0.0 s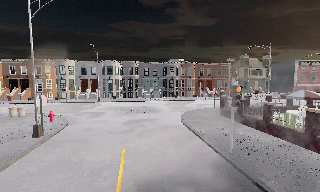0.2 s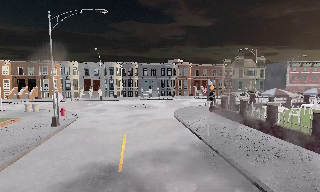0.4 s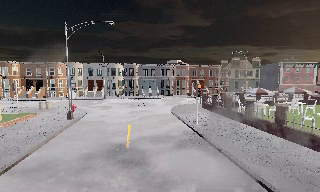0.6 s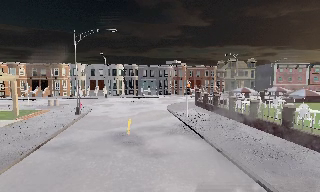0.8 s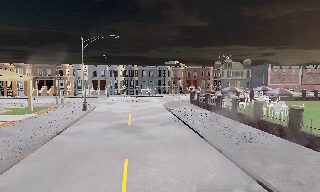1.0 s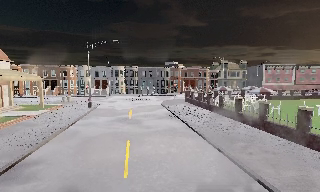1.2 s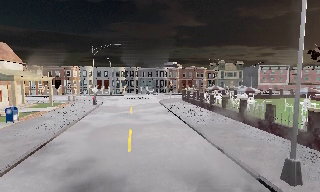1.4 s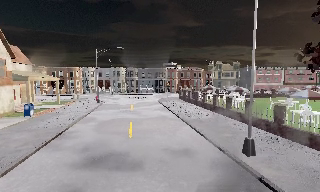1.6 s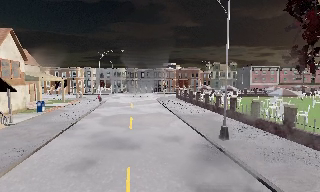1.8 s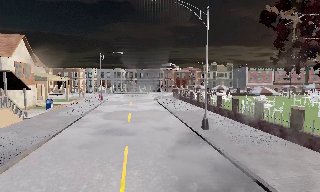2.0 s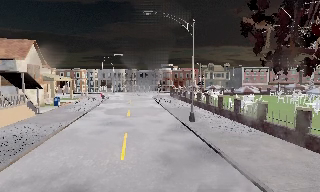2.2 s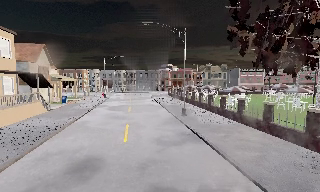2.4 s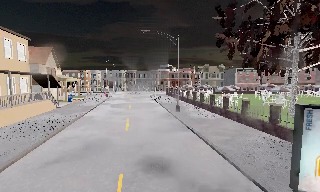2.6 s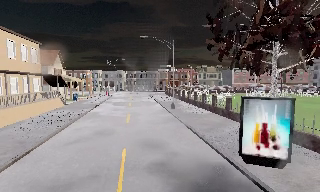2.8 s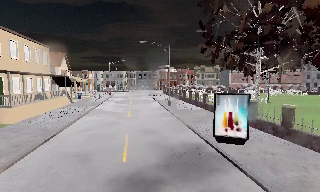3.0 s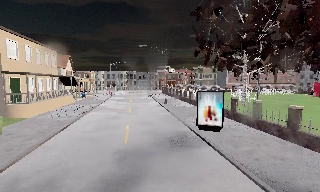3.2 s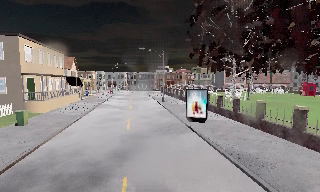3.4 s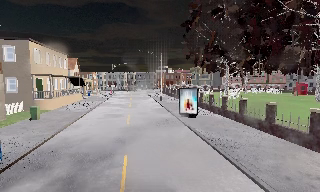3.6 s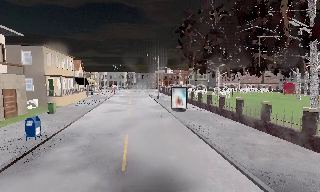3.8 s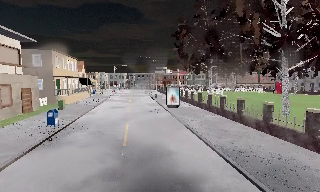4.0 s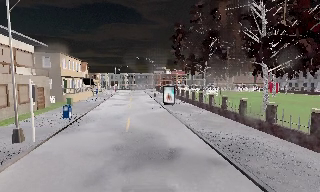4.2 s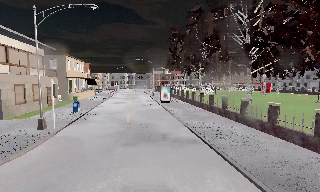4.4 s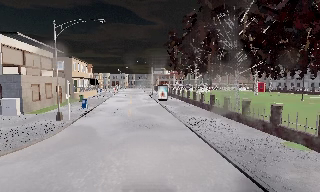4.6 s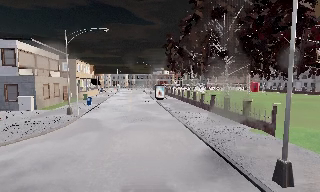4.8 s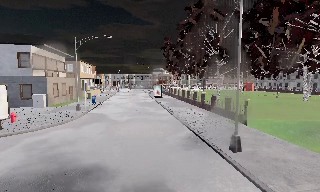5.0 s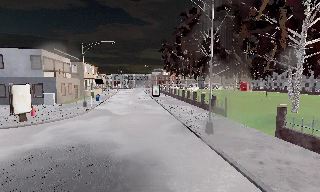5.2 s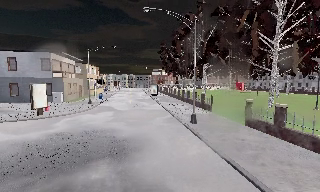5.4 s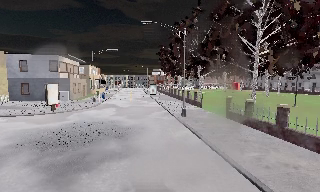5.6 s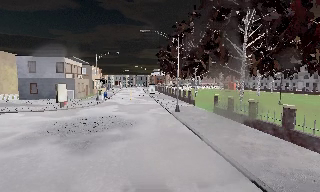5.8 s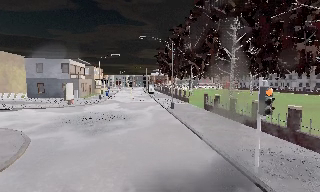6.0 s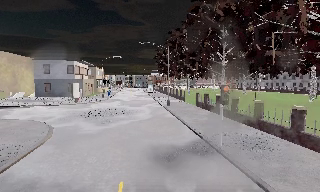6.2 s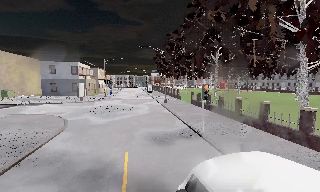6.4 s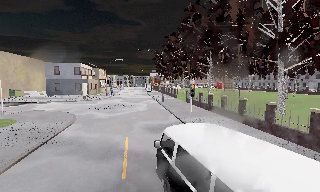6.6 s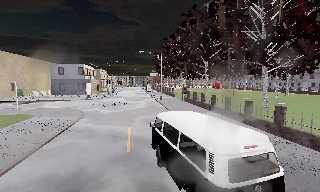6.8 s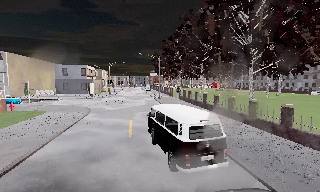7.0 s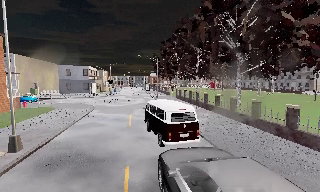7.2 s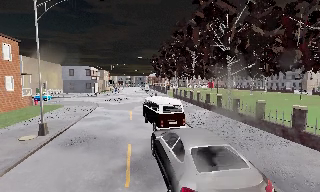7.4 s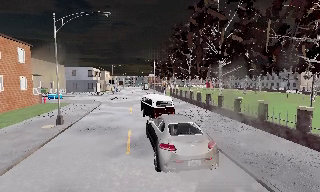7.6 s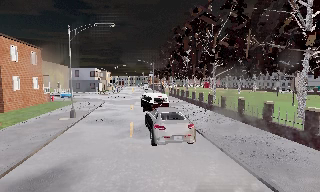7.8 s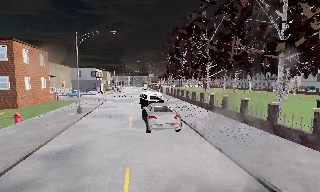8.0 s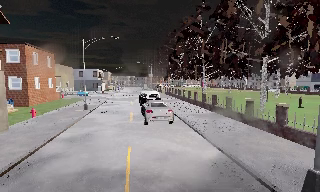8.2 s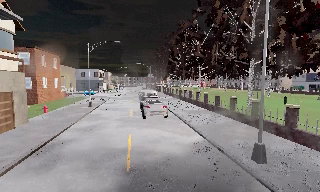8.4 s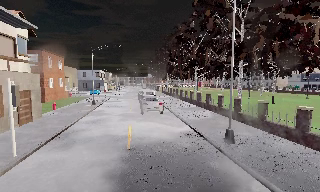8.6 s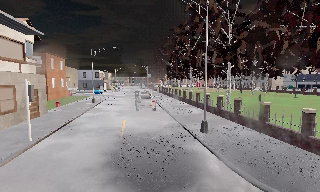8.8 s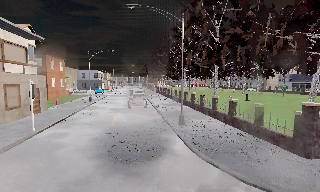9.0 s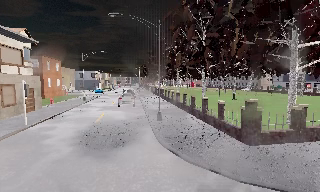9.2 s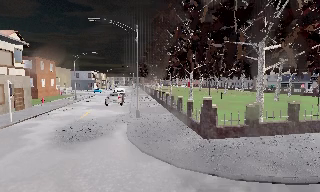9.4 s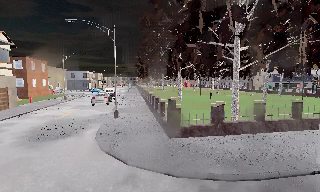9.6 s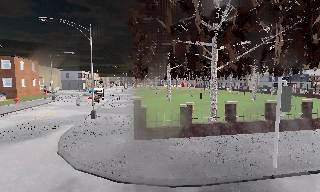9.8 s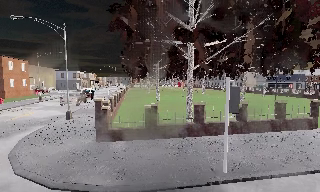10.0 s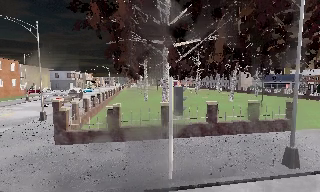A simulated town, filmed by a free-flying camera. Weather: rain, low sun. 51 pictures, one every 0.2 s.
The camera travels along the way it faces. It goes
backward.
0.0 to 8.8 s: The camera travels backward, about 90 m, so what stands in front gets smaller.
8.8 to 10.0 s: The camera travels to its right, about 11 m, so close, fixed things drift to the left.
The film runs forward here.
